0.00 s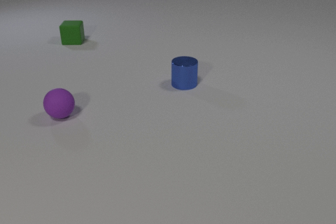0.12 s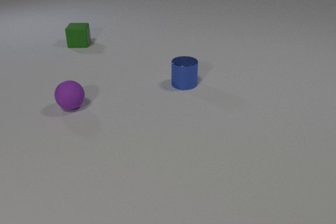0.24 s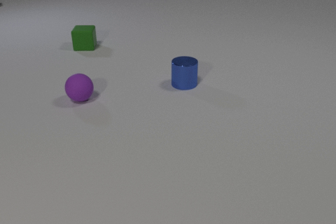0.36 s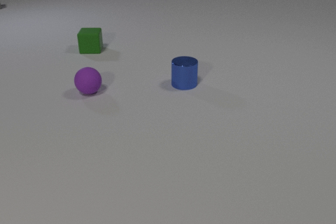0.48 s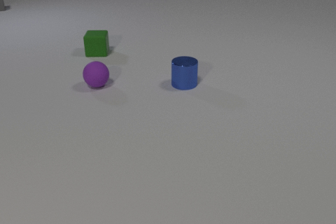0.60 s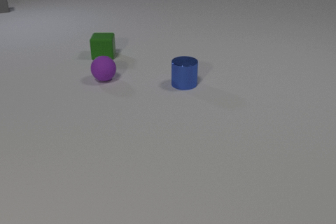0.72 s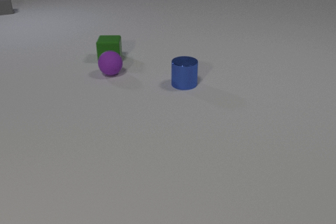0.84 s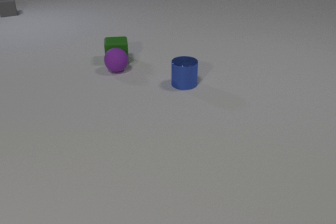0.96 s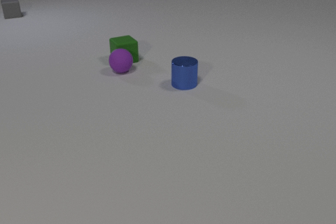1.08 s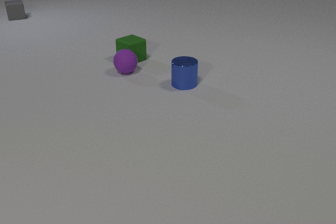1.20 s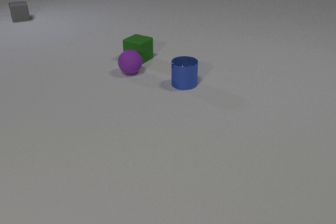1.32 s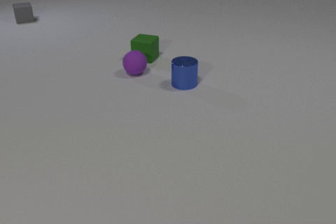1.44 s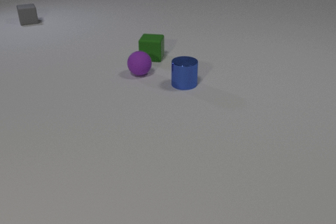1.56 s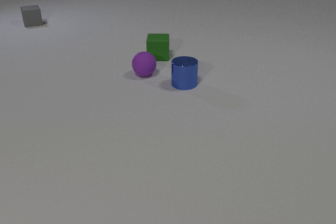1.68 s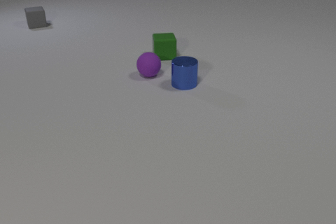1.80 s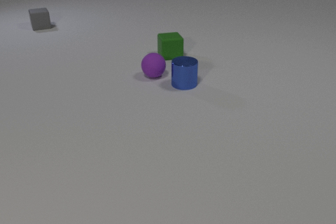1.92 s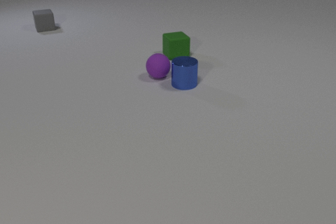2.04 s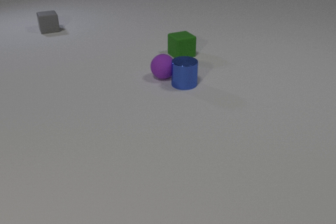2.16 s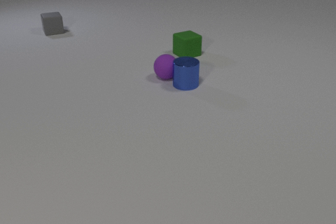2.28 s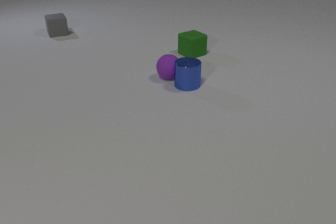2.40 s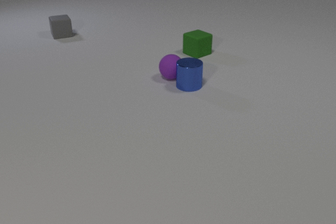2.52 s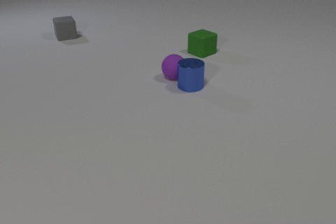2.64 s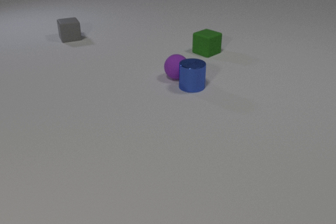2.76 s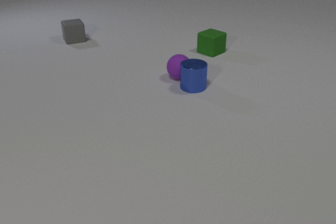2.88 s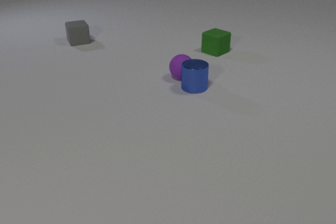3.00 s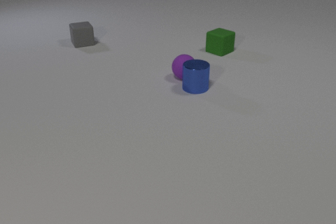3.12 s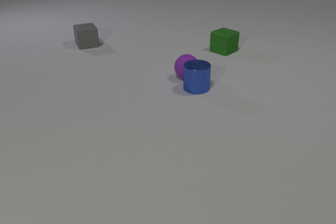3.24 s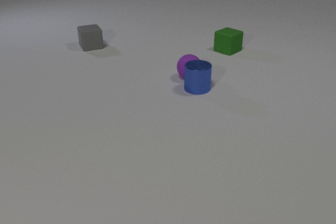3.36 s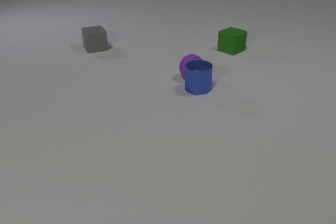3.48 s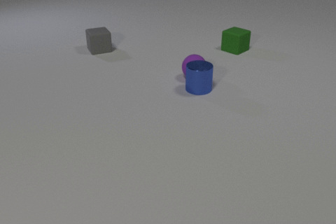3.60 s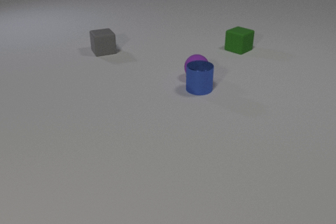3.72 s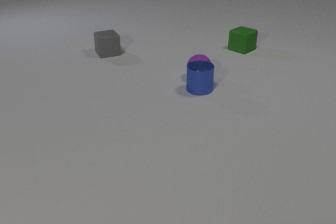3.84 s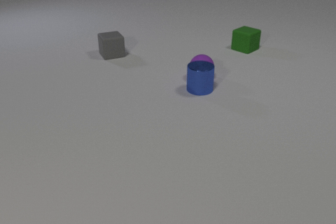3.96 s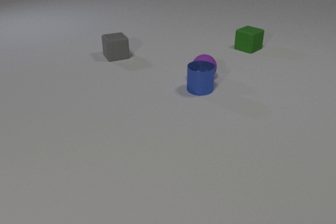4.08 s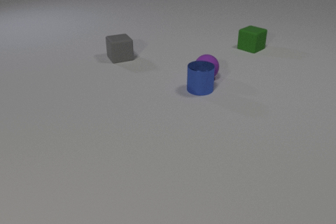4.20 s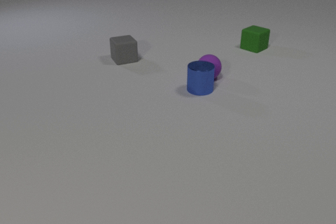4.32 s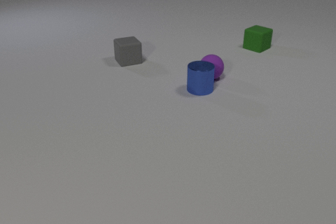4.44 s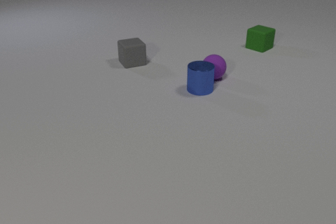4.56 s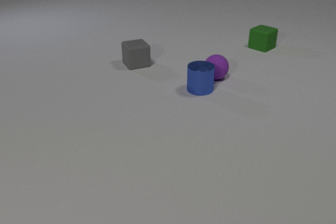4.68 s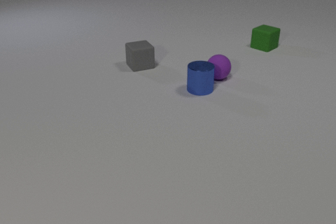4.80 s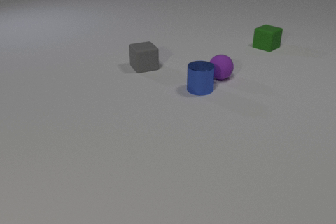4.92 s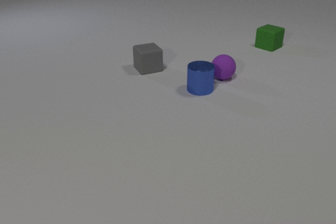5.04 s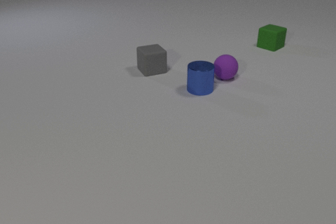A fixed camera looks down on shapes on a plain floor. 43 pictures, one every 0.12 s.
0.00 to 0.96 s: The green rubber cube slides toward the camera and to the right, spins counterclockwise seen from above by about 30 degrees, its near face sliding to the right. The purple rubber sphere rolls away from the camera and to the right. The gray rubber cube comes in at the left edge, slides toward the camera and to the right. The green rubber cube and the purple rubber sphere collide.
0.96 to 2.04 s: The green rubber cube slides to the right, spins counterclockwise seen from above by about 90 degrees, its near face sliding to the right. The purple rubber sphere rolls to the right and toward the camera. The gray rubber cube slides toward the camera and to the right.
2.04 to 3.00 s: The green rubber cube slides to the right. The purple rubber sphere rolls to the right. The blue metal cylinder slides to the right and toward the camera. The gray rubber cube slides toward the camera and to the right. The purple rubber sphere and the blue metal cylinder collide.
3.00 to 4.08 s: The green rubber cube slides to the right and away from the camera. The purple rubber sphere rolls to the right. The gray rubber cube slides toward the camera and to the right.
4.08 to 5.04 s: The green rubber cube slides to the right and away from the camera. The purple rubber sphere rolls to the right. The gray rubber cube slides toward the camera and to the right.
How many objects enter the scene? 1.
What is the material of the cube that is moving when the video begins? rubber.
What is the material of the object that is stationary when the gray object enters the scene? metal.
